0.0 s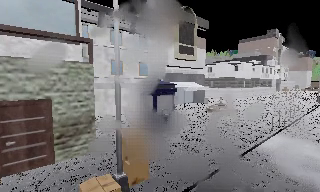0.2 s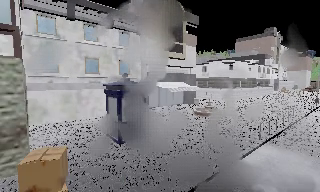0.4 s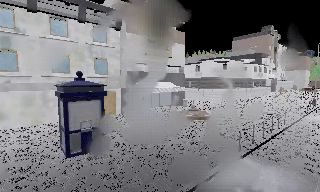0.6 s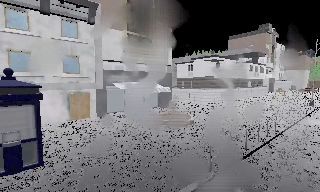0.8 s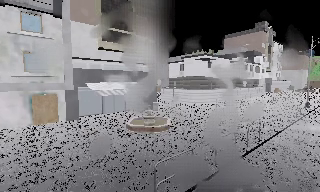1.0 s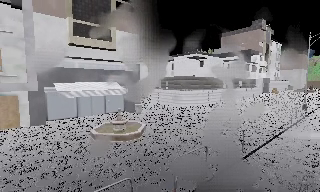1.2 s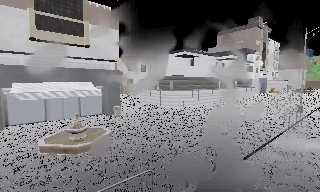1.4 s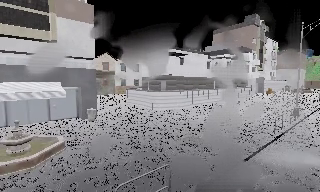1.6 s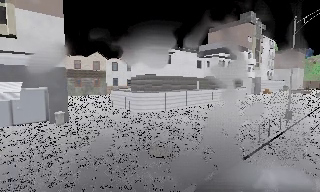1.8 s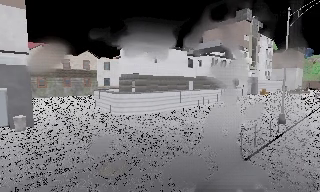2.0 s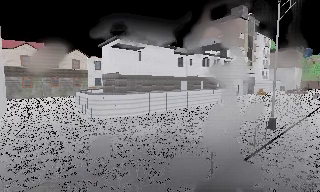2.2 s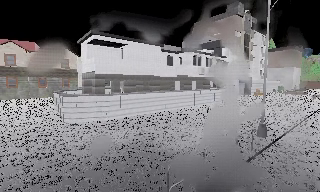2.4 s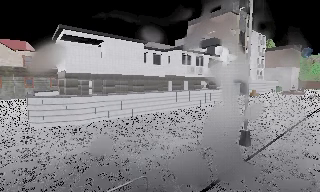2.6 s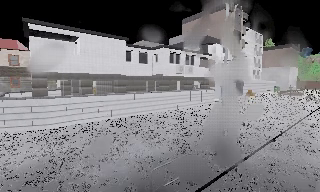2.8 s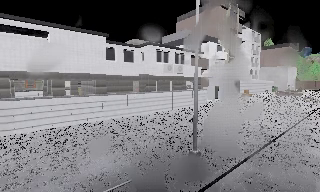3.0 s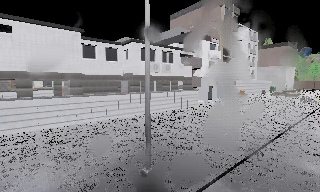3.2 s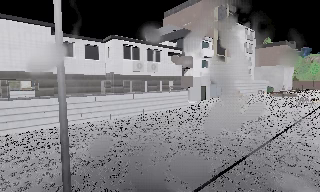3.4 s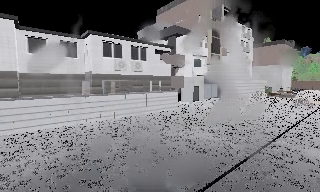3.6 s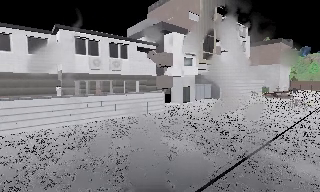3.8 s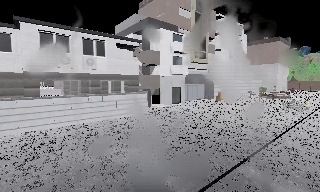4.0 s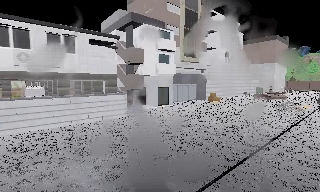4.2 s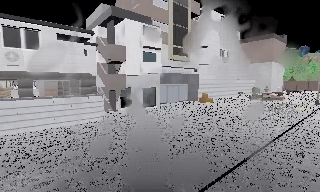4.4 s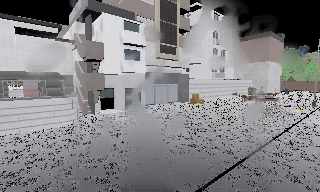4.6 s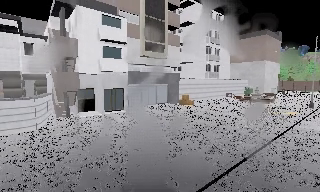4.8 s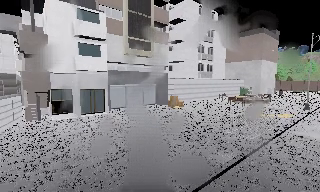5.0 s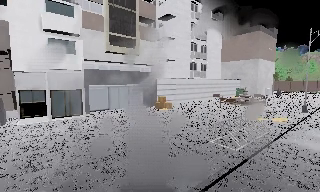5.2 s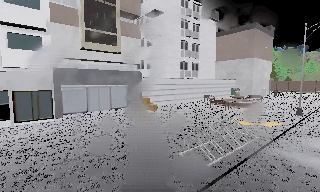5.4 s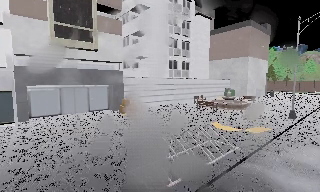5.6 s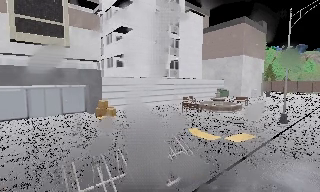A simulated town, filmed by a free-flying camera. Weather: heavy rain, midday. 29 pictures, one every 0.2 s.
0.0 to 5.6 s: The camera travels to its right and forward, about 55 m, so close, fixed things drift to the left.
The film runs backward here.
